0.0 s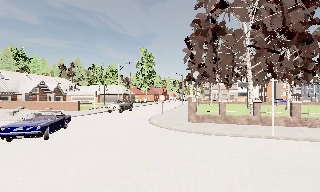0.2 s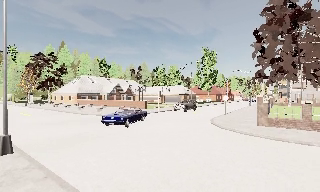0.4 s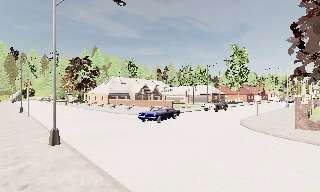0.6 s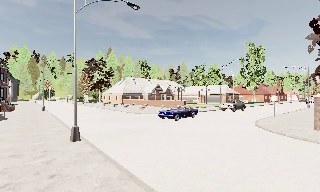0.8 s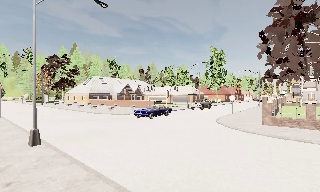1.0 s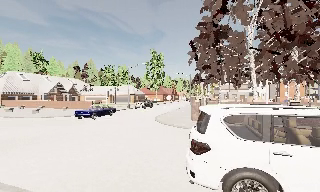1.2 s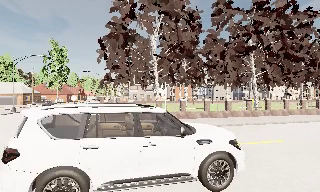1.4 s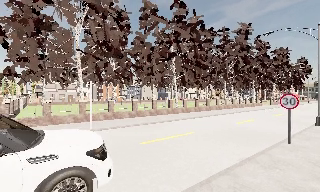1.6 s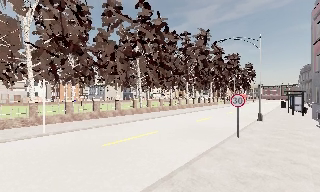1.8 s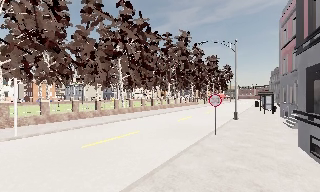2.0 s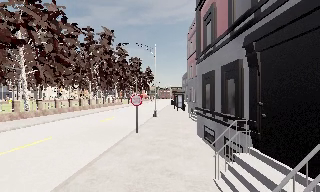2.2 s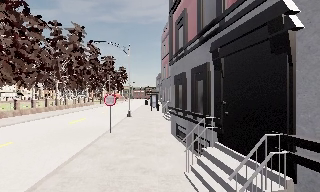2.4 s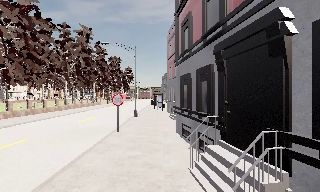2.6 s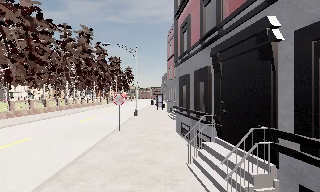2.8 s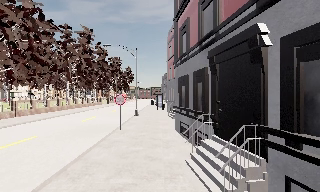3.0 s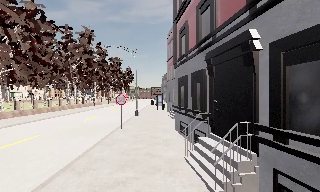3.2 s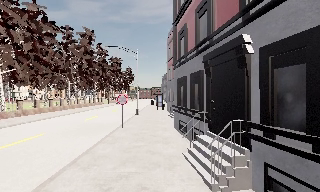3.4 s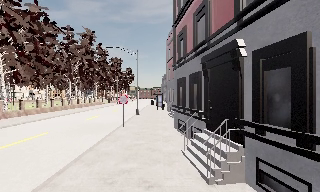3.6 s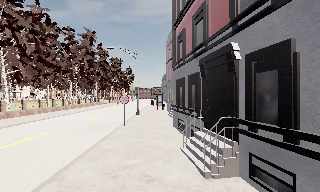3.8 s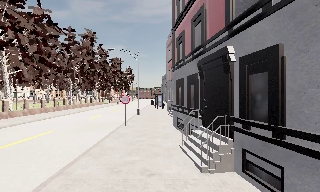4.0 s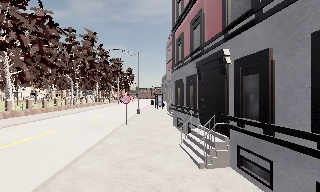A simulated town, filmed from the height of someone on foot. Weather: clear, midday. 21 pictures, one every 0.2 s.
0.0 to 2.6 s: The camera swings to its right by about 105 degrees, and the scene slides to the left. It travels backward, about 2.5 m.
2.6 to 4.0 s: The camera travels backward, about 2 m, so what stands in front gets smaller.
The film runs backward here.
